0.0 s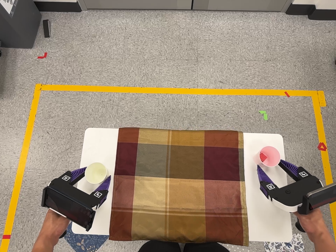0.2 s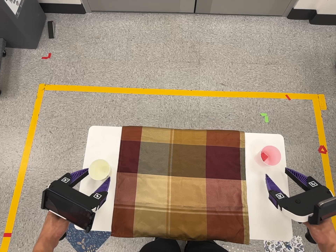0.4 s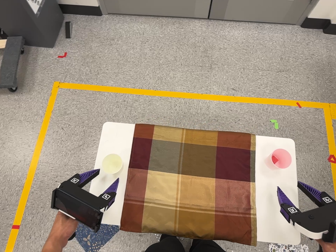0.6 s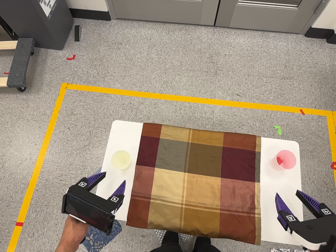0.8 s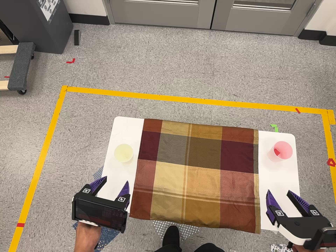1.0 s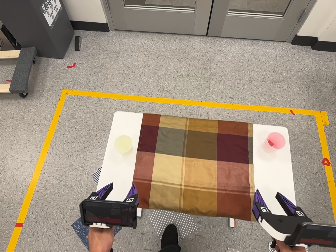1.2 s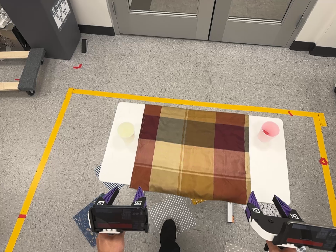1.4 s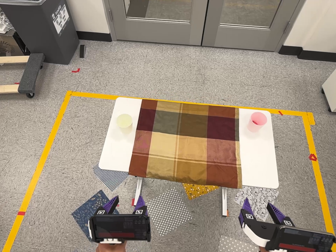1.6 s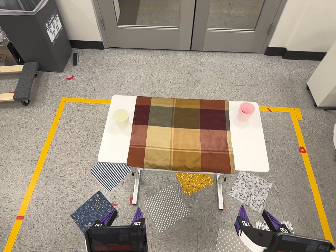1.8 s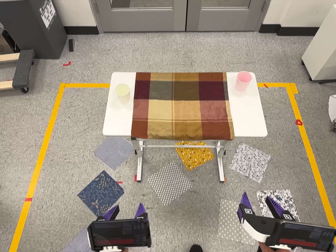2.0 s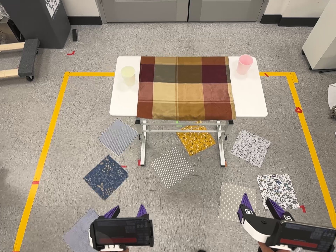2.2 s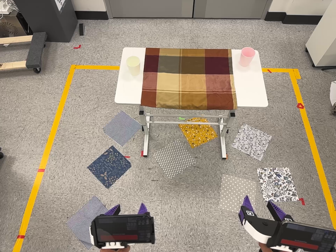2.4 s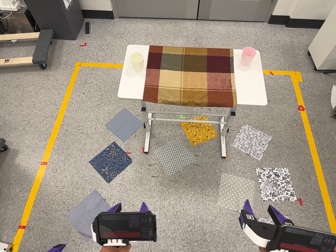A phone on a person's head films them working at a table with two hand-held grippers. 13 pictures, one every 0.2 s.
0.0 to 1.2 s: The camera travels toward the bottom of its view and backward, about 36 cm, so close, fixed things drift upward. Its aim tips toward the top of its view by about 10 degrees.
1.2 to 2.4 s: The camera travels toward the bottom of its view and backward, about 50 cm, so close, fixed things drift upward.
The film runs backward here.
